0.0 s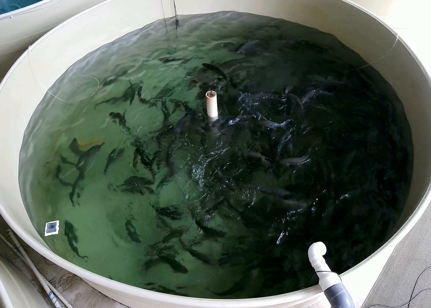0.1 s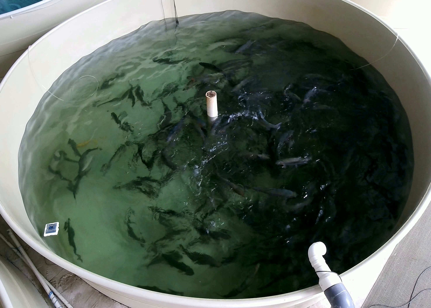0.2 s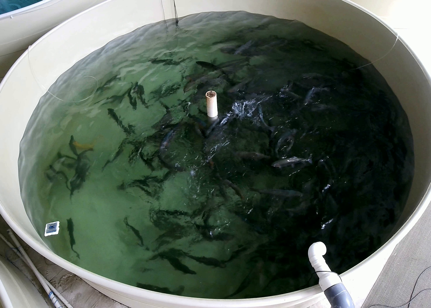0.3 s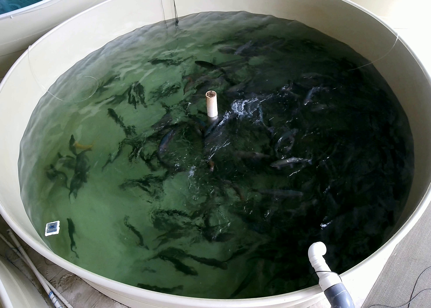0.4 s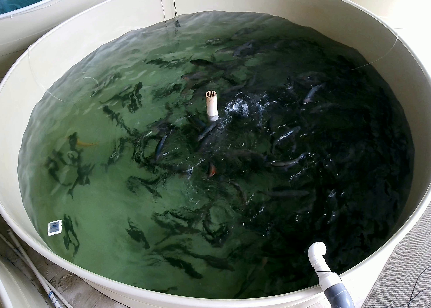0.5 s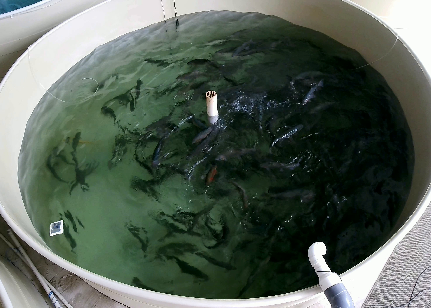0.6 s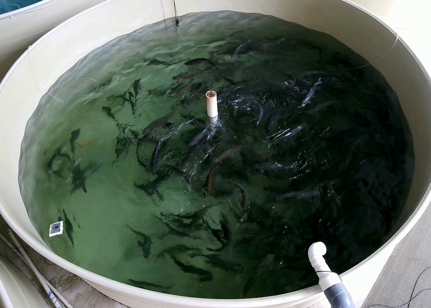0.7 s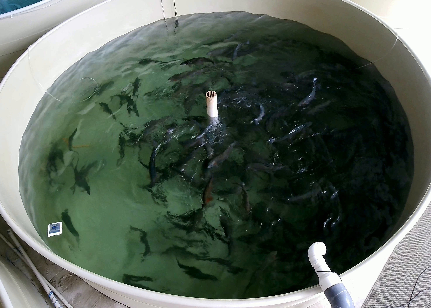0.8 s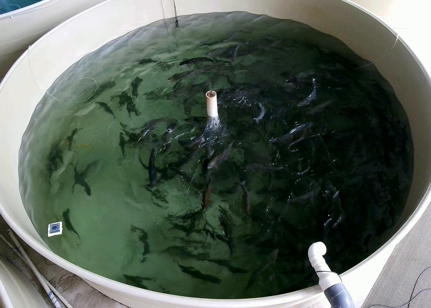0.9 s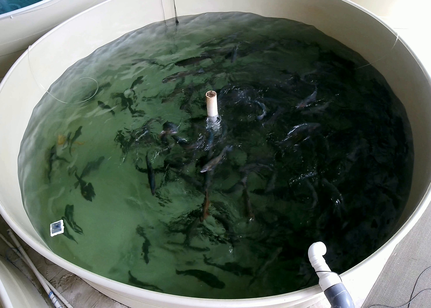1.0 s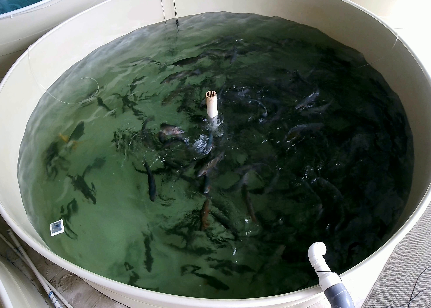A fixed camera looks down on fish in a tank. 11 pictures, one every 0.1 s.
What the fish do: Weak feeding.
